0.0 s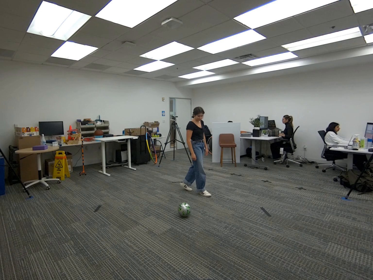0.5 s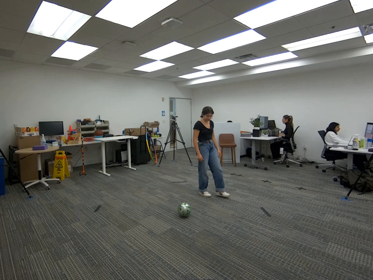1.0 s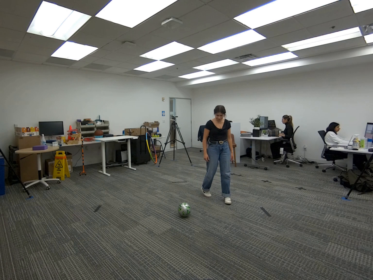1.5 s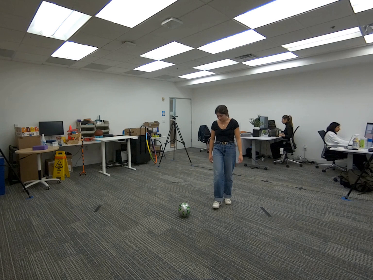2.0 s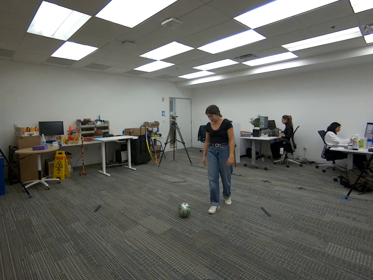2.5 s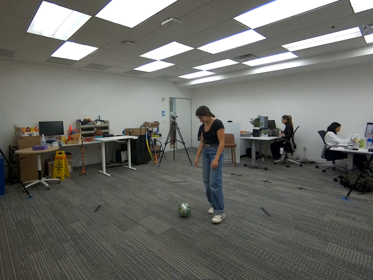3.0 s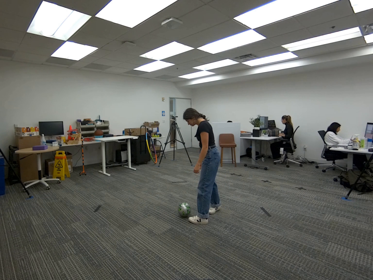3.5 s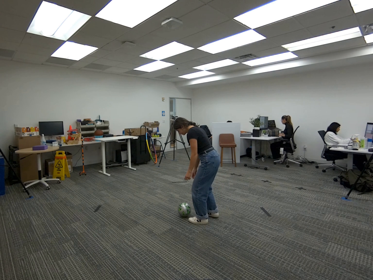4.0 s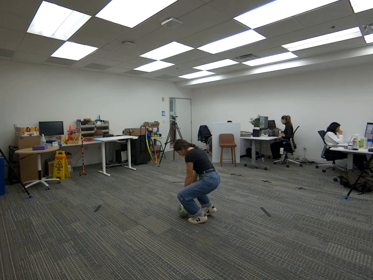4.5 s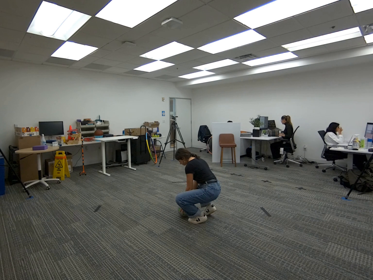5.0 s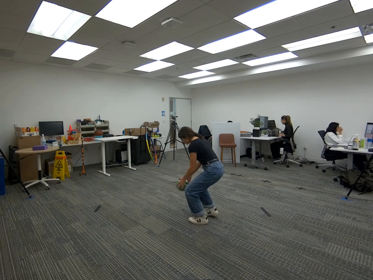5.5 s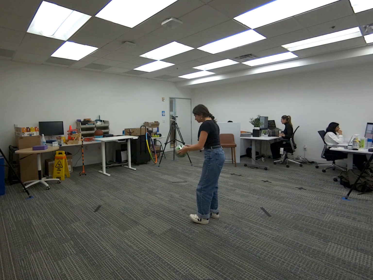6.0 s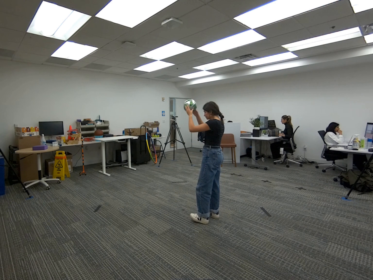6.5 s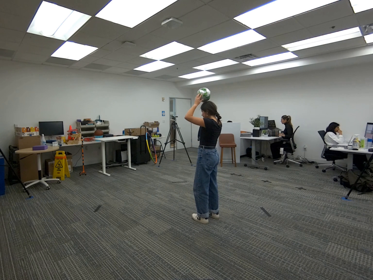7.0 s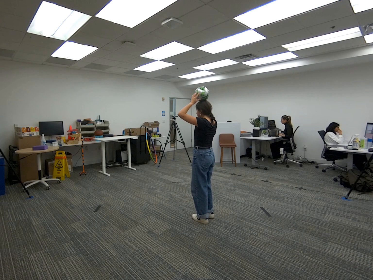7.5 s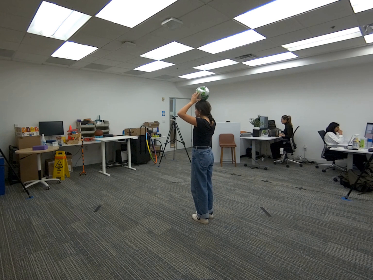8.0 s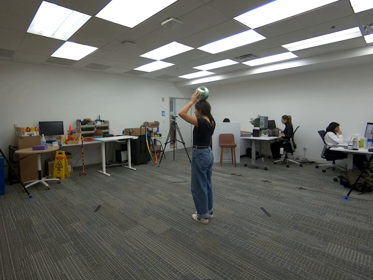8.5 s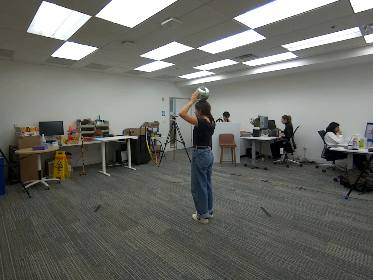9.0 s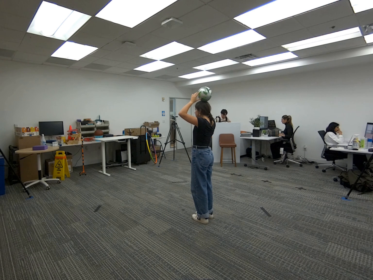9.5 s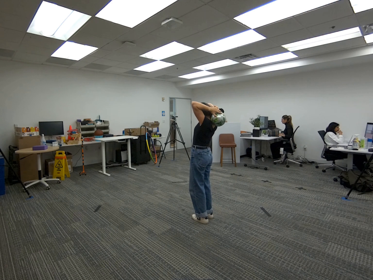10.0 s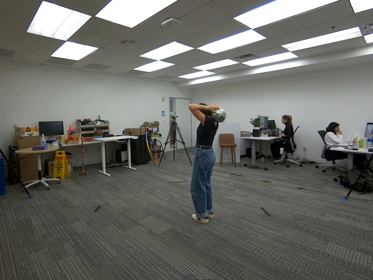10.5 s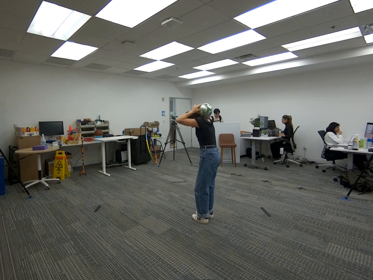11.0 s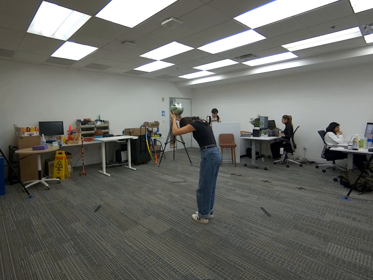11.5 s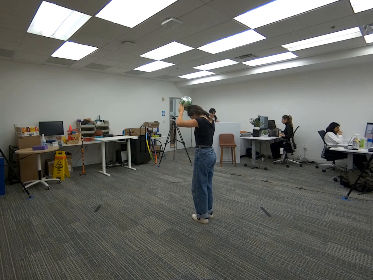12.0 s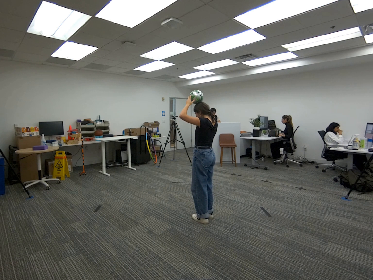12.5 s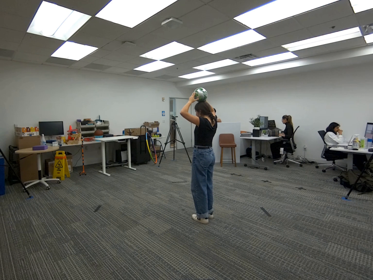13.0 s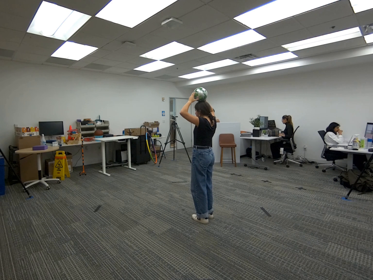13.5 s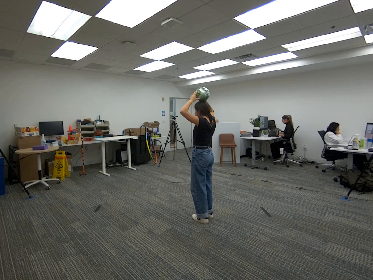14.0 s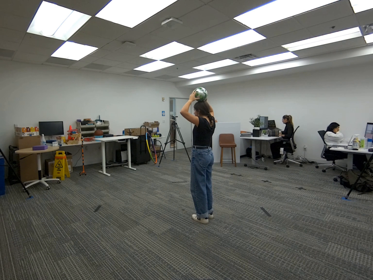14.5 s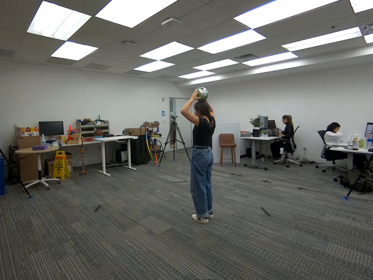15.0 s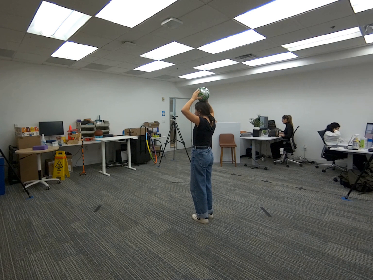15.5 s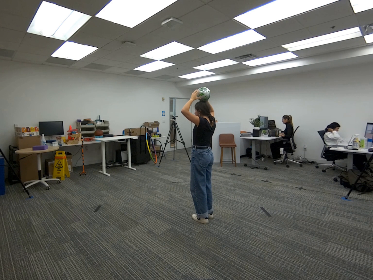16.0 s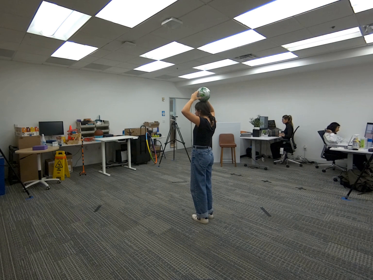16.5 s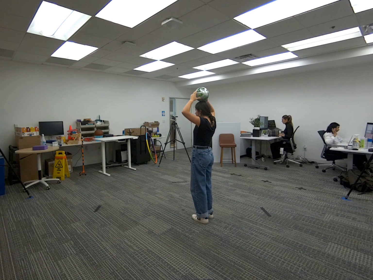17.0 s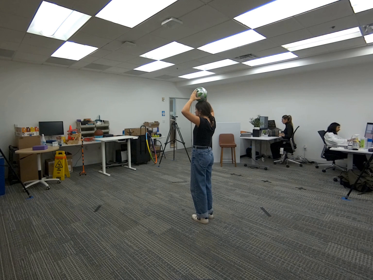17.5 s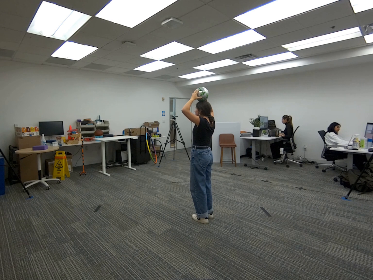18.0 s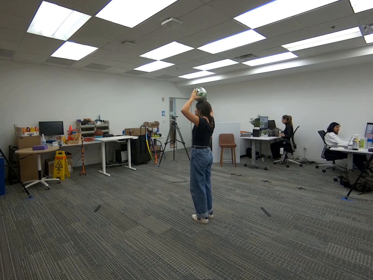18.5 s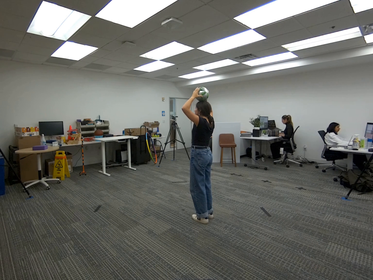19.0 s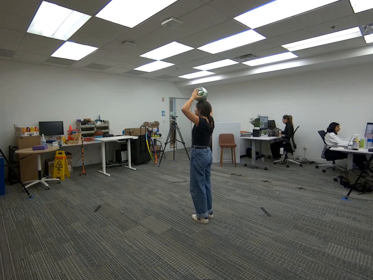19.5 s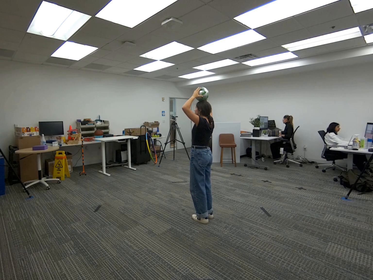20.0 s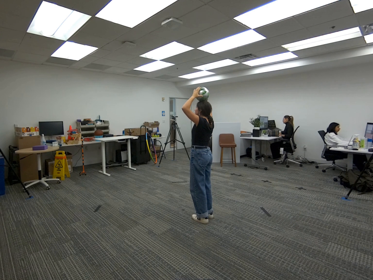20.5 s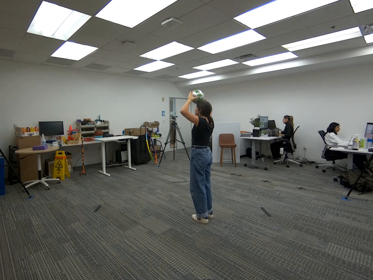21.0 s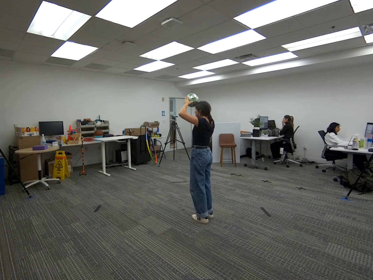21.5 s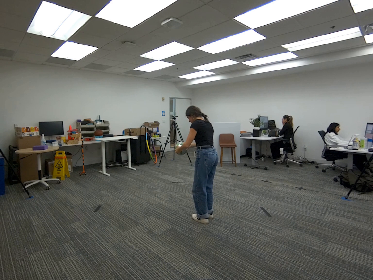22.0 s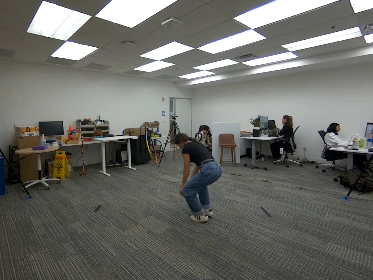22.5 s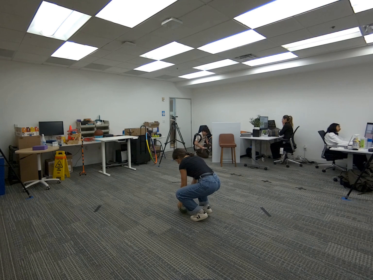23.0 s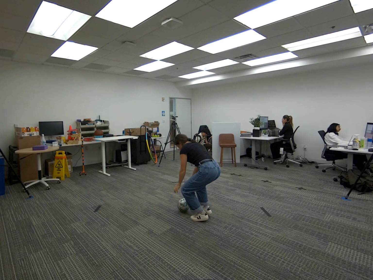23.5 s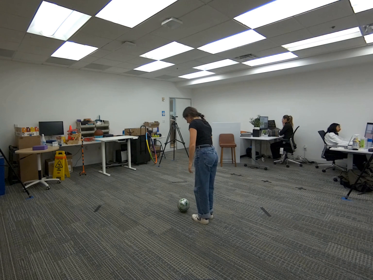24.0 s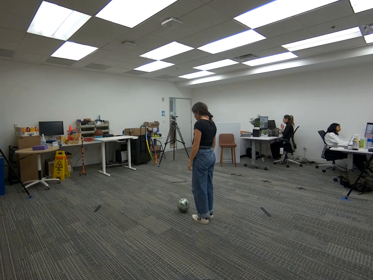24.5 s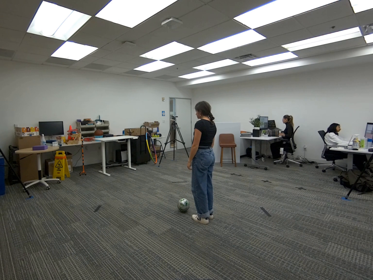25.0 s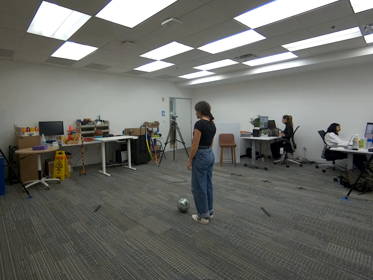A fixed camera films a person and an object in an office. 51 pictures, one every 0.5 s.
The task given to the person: Walk over to the soccer ball pick up the soccer ball with both hands and attempt to balance the soccer ball on your head.
